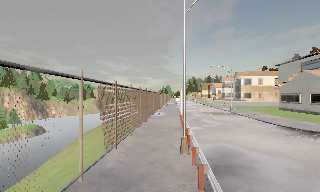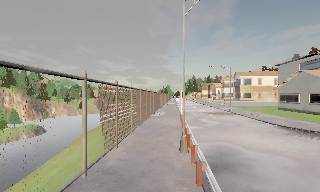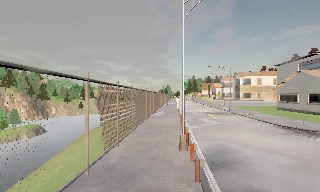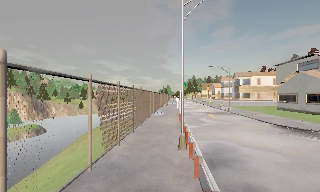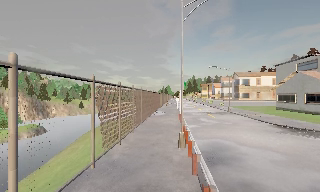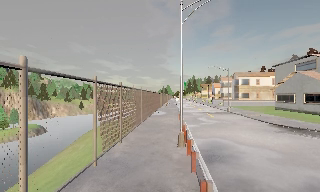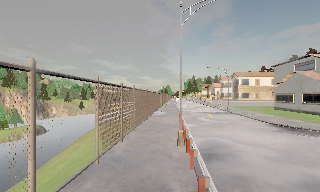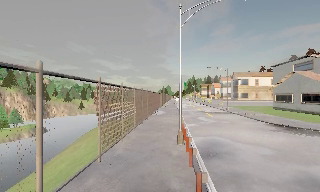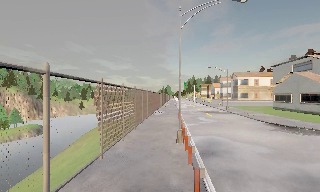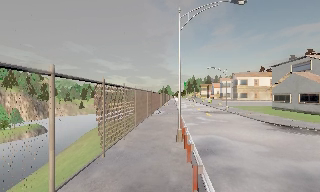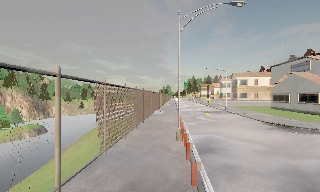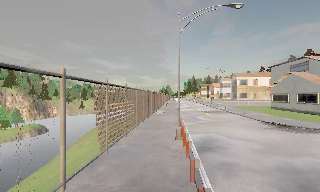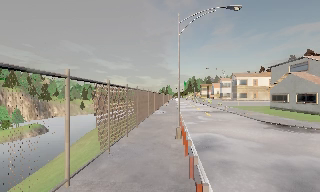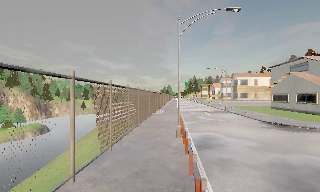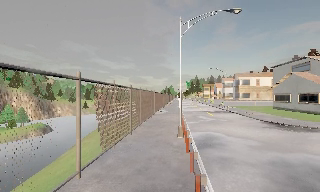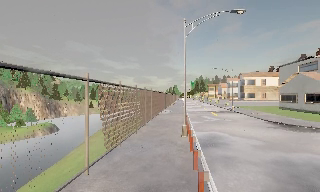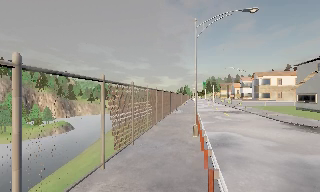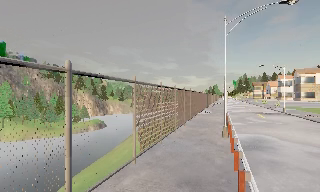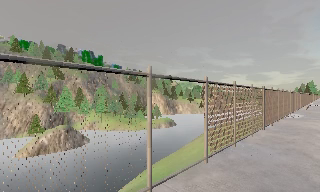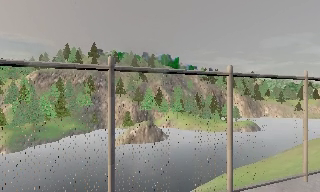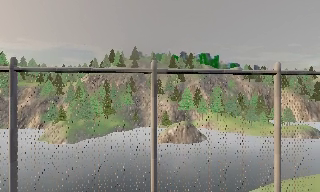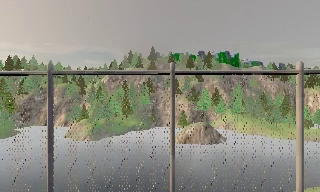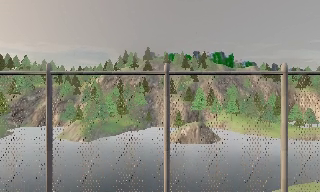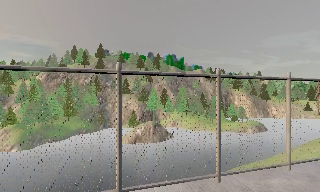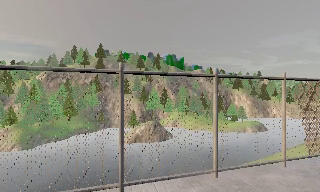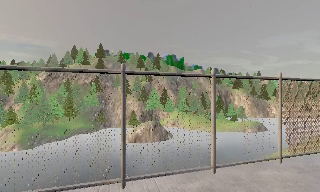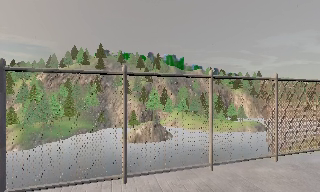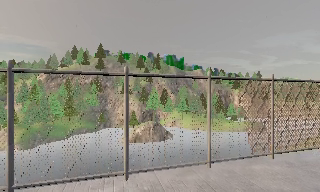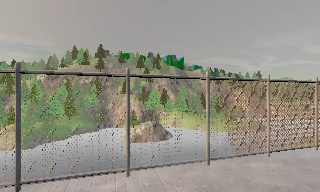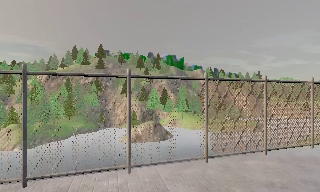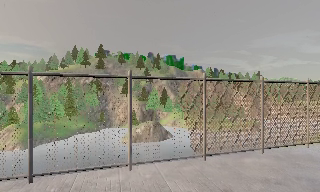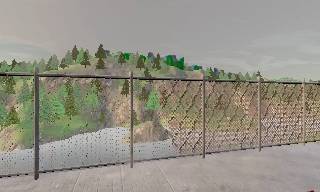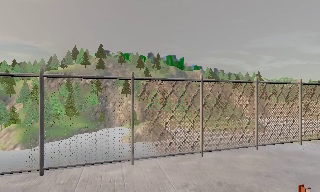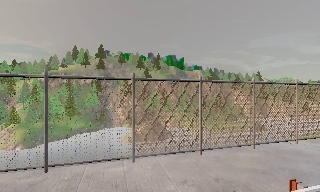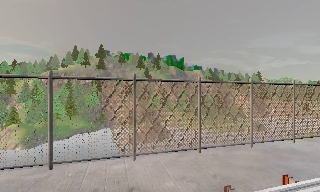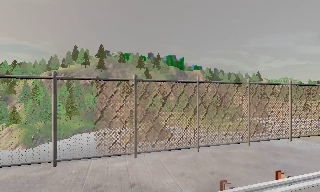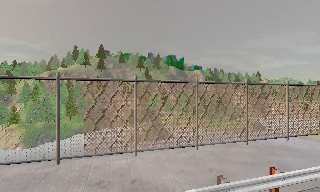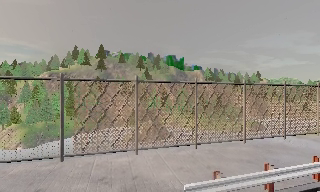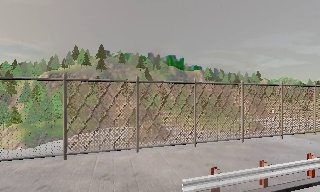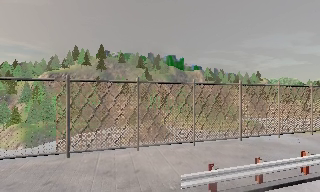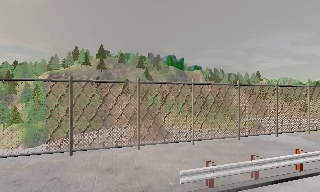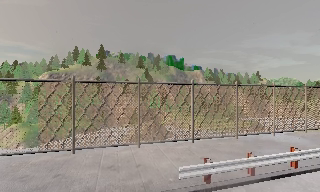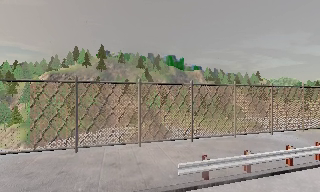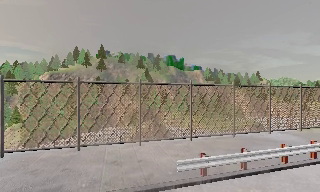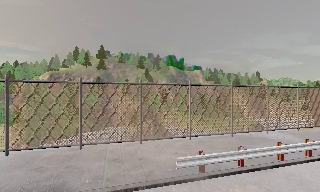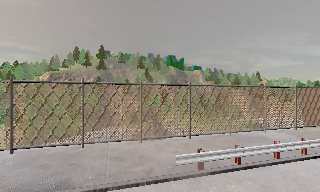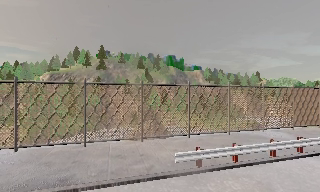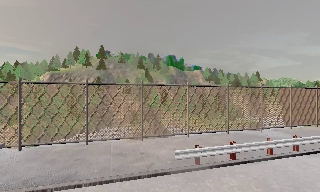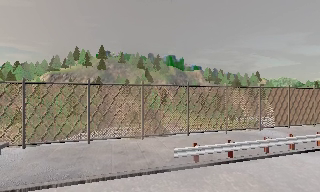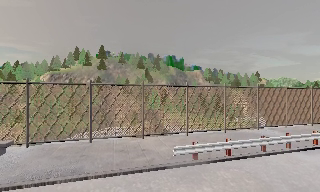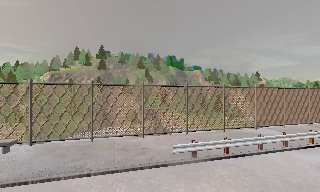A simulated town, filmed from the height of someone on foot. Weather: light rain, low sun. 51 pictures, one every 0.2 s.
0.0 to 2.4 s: The camera travels backward, about 2.5 m, so what stands in front gets smaller.
2.4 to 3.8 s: The scene slides to the right, as the camera pans about 65 degrees to its left. It travels backward, about 1.5 m.
3.8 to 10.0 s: The camera travels backward, about 6 m, so what stands in front gets smaller.
The film runs backward here.
